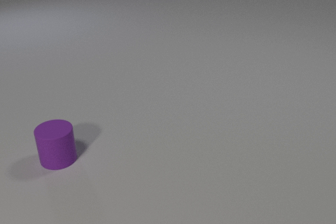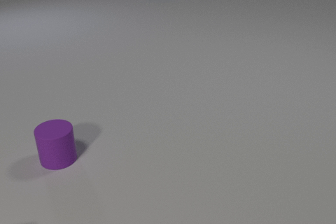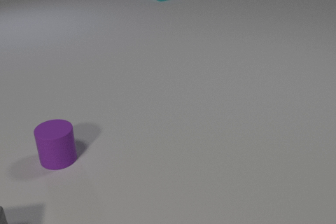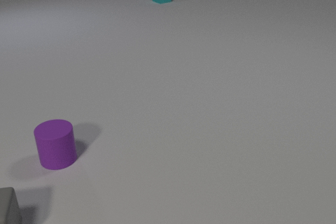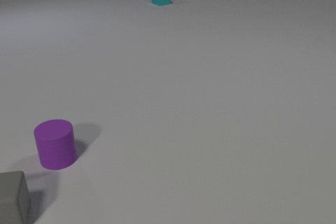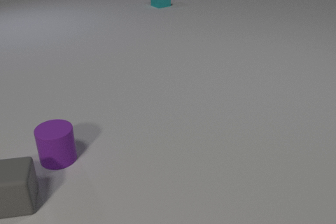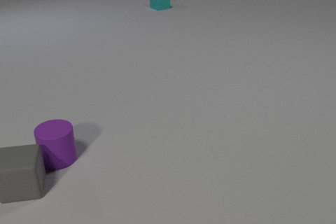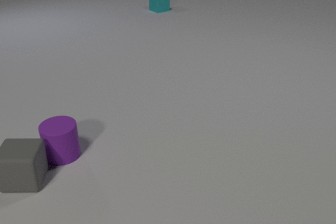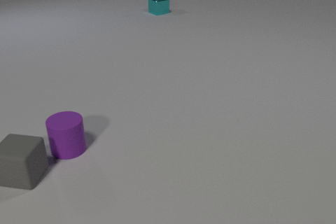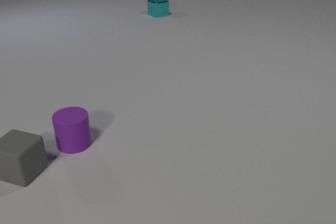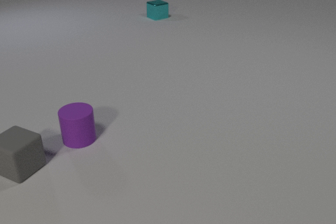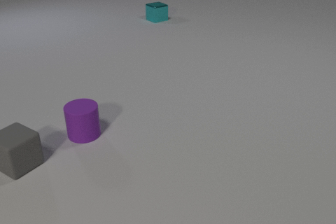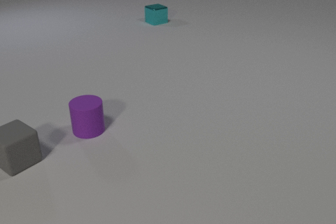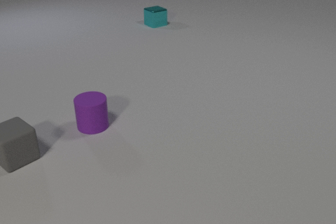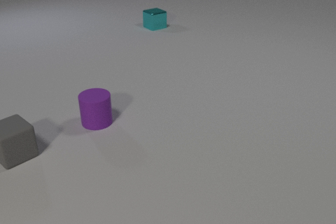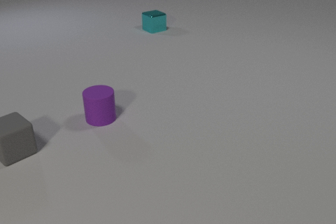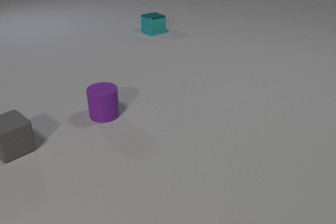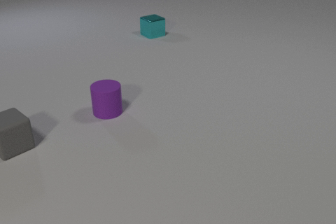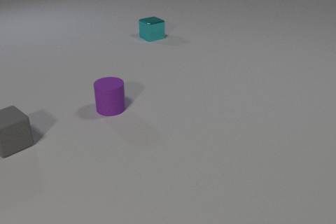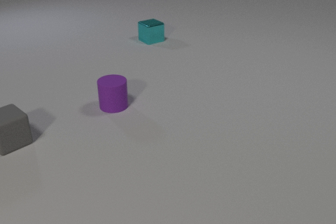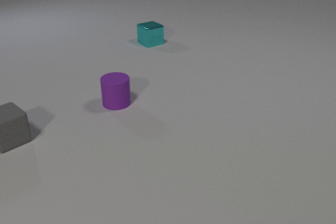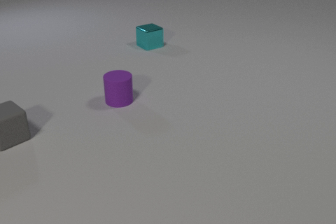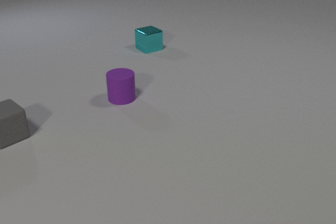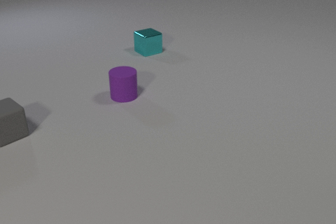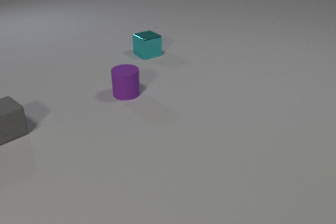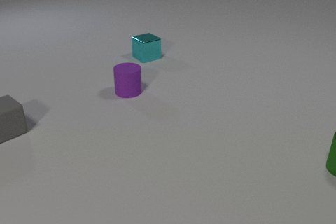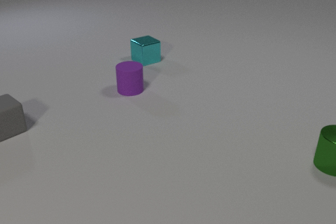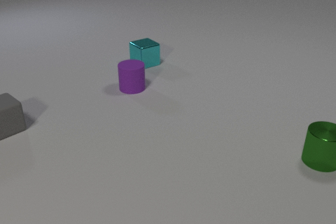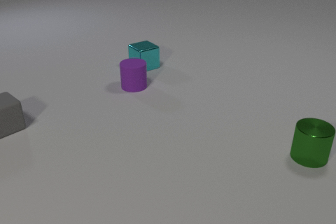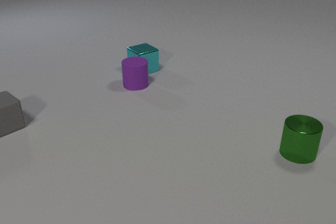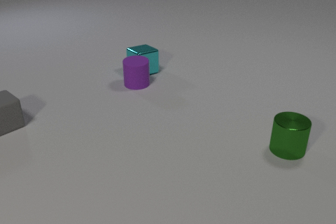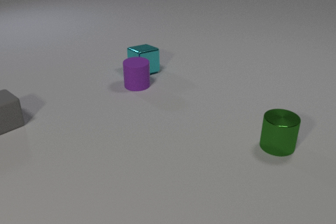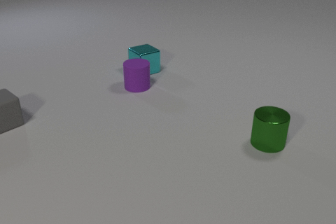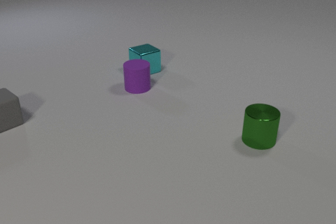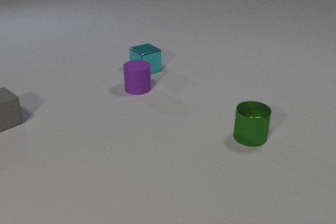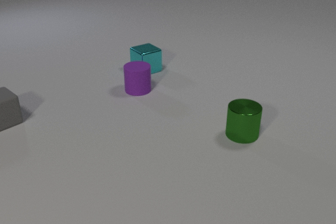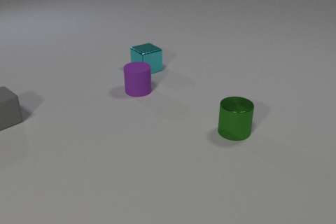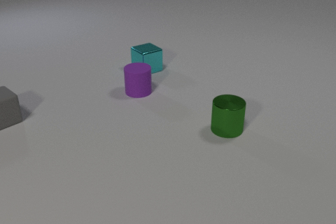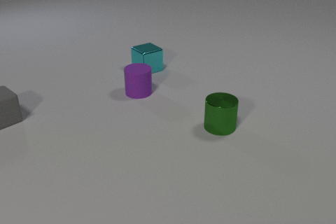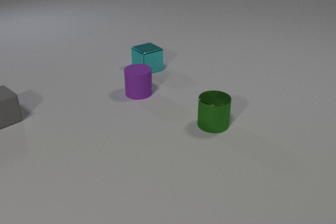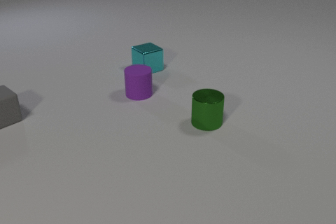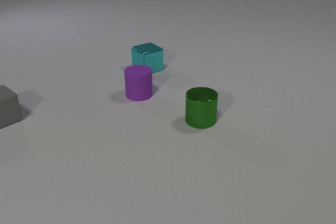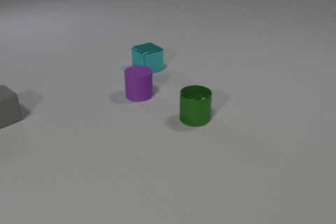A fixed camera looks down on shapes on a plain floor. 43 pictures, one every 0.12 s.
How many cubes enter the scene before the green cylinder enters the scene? 2.
Are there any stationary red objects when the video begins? no.
How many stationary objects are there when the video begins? 1.
0.00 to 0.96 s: The gray rubber cube comes in at the bottom edge, slides away from the camera and to the right. The purple rubber cylinder slides away from the camera and to the right. The cyan metal cube comes in at the top edge, slides toward the camera. The gray rubber cube and the purple rubber cylinder collide.
0.96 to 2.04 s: The gray rubber cube slides away from the camera, spins clockwise seen from above by about 30 degrees, its near face sliding to the left. The purple rubber cylinder slides away from the camera and to the right. The cyan metal cube slides toward the camera.
2.04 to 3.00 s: The gray rubber cube slides away from the camera. The purple rubber cylinder slides away from the camera and to the right. The cyan metal cube slides toward the camera. The green metal cylinder comes in at the right edge, slides to the left.
3.00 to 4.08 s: The gray rubber cube slides away from the camera. The purple rubber cylinder slides to the right and away from the camera. The cyan metal cube slides toward the camera. The green metal cylinder slides to the left. The purple rubber cylinder and the cyan metal cube collide.
4.08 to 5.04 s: The gray rubber cube slides away from the camera. The purple rubber cylinder slides toward the camera. The green metal cylinder slides to the left and away from the camera.
